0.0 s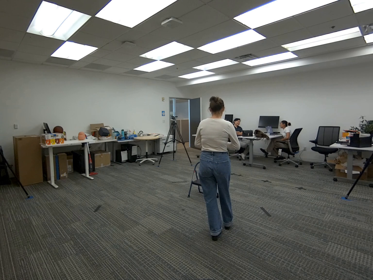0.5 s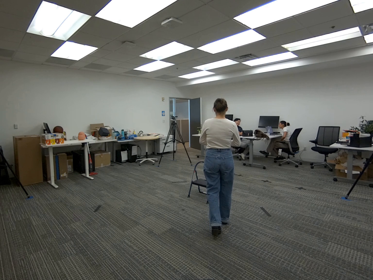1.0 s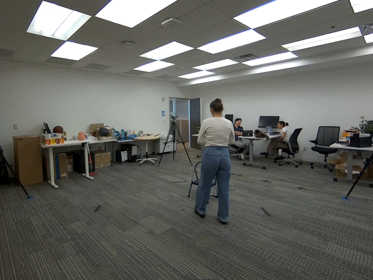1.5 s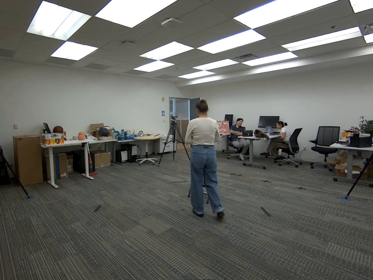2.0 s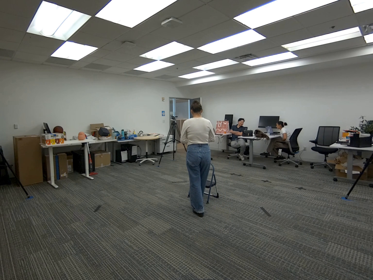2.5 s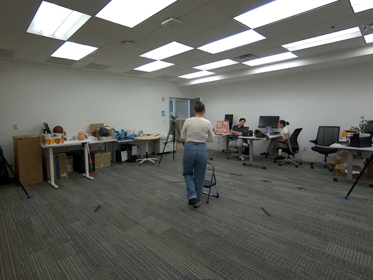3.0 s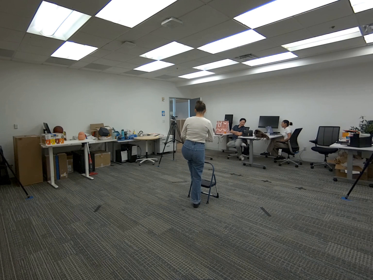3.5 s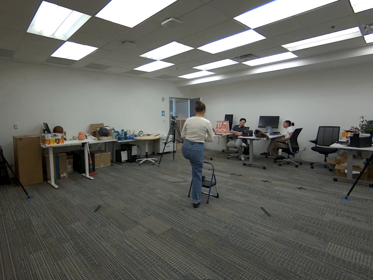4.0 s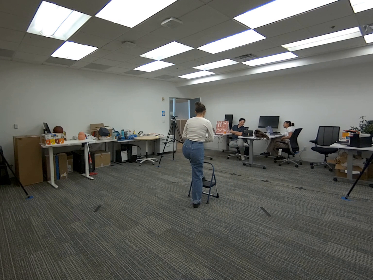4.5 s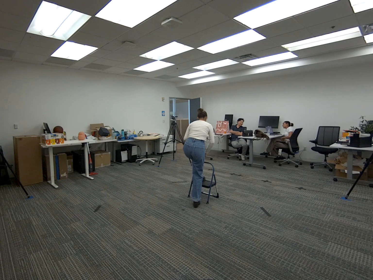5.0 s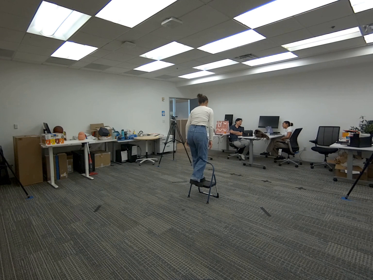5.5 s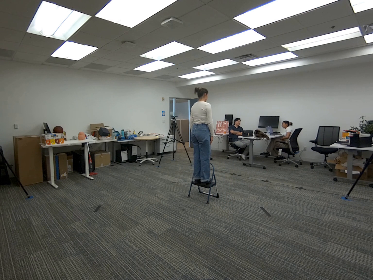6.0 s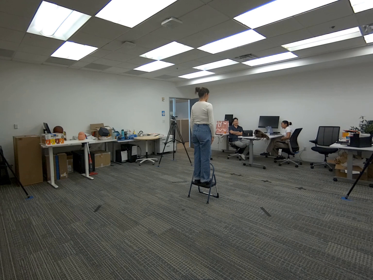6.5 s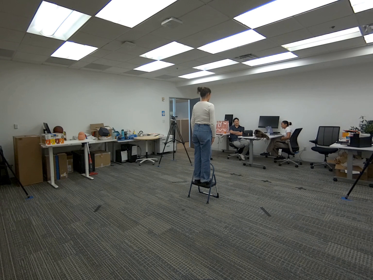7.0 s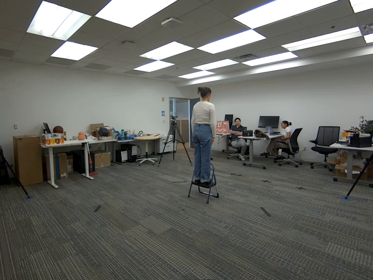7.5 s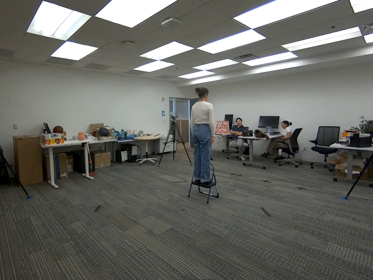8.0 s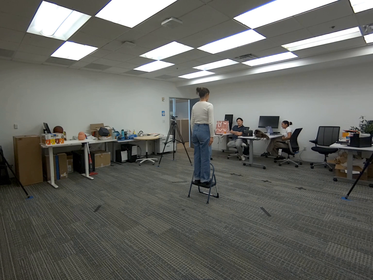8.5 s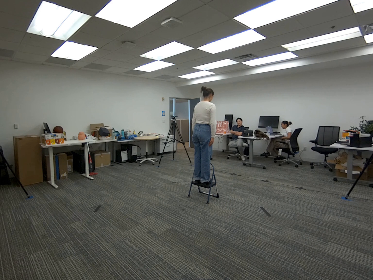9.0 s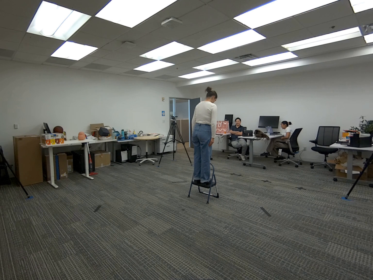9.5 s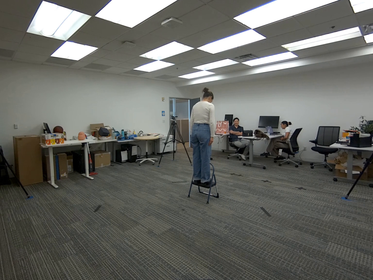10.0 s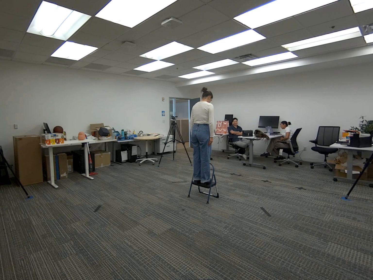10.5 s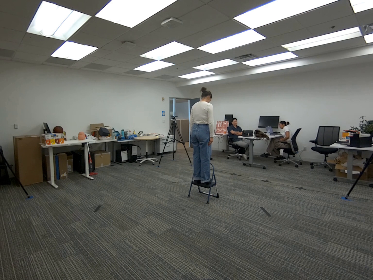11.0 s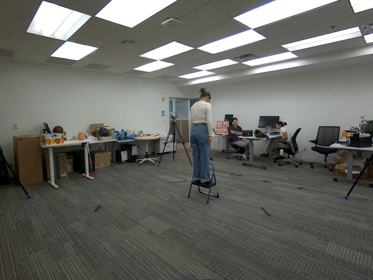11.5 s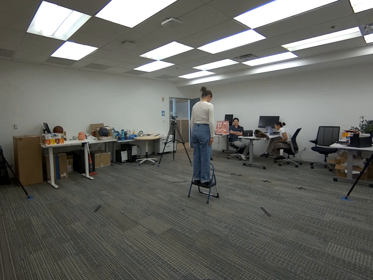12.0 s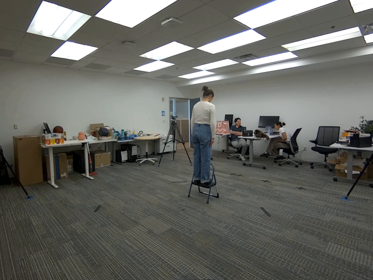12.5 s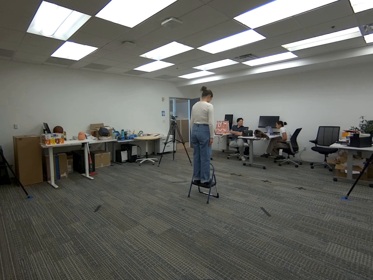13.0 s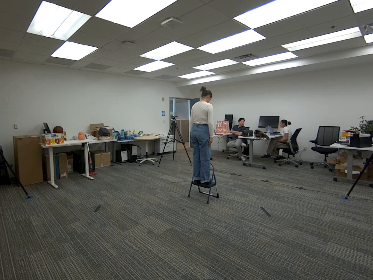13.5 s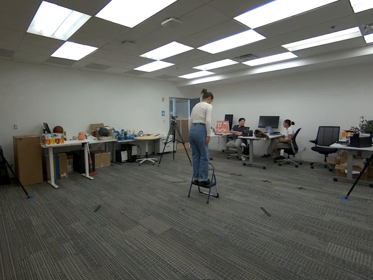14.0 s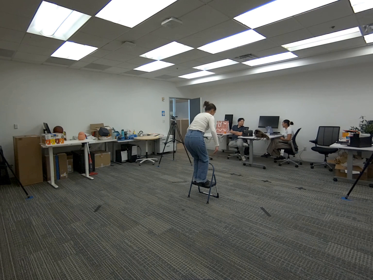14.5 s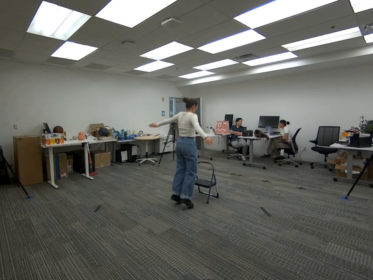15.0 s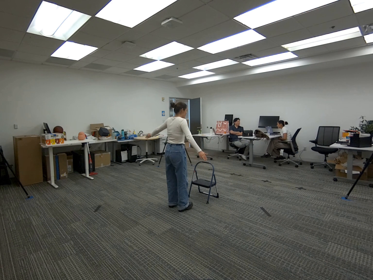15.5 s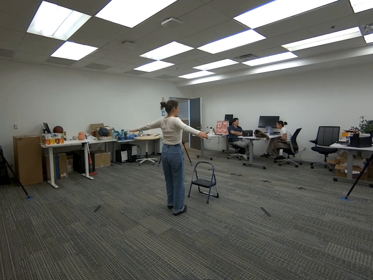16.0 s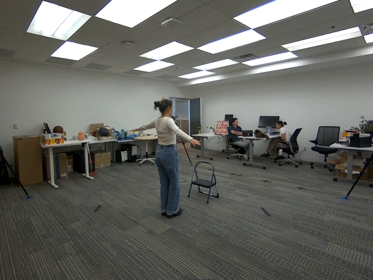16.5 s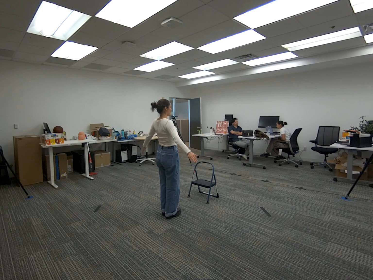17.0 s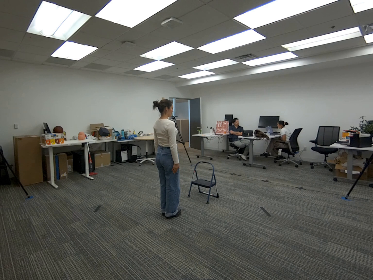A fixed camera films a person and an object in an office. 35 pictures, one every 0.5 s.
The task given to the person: Walk over to the step ladder and step onto the step ladder with both feet and jump off the step ladder.
